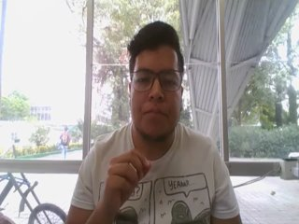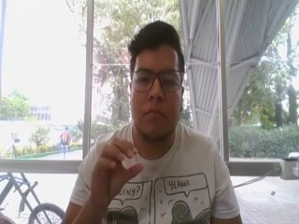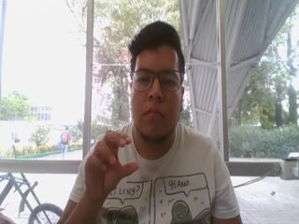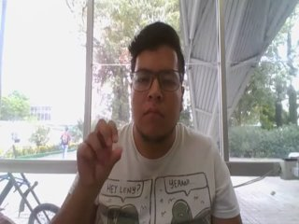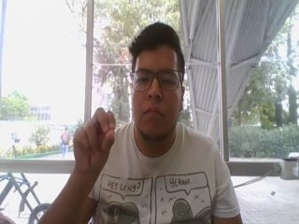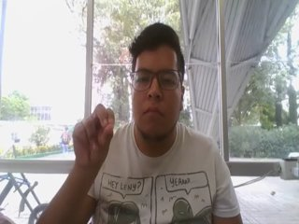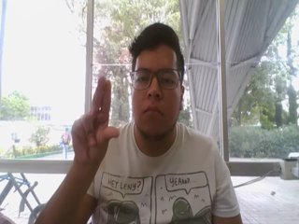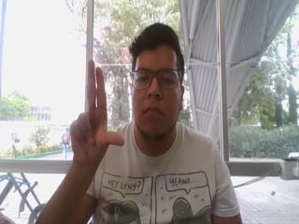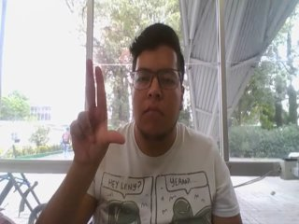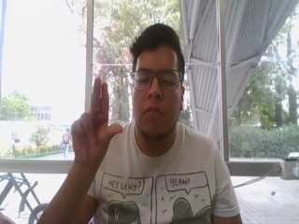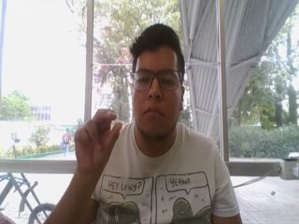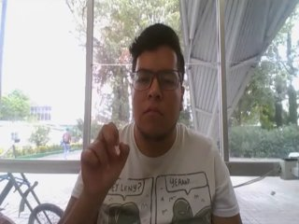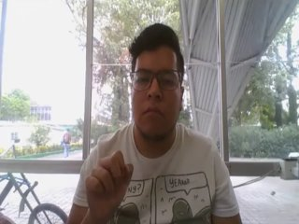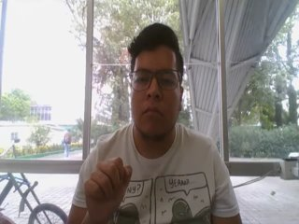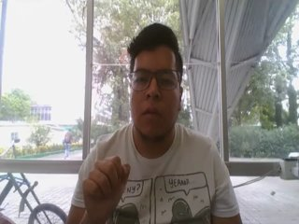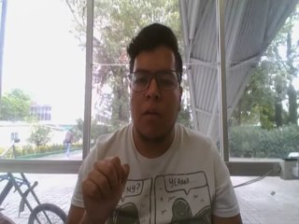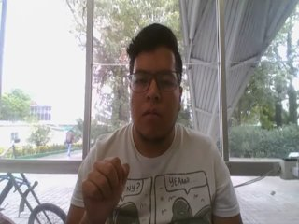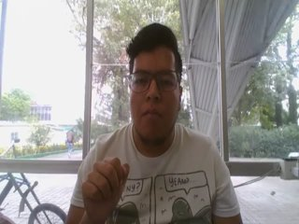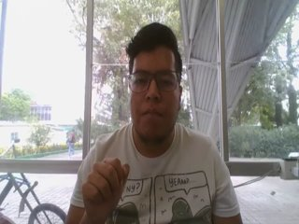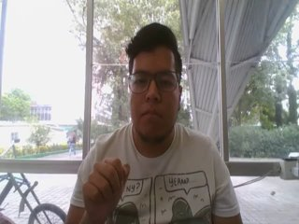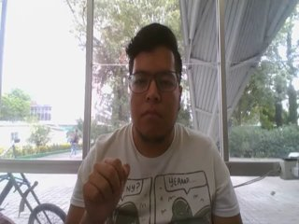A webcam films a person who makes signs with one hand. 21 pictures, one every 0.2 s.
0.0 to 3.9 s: Zoom in.
